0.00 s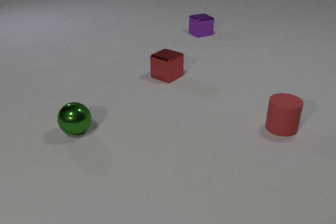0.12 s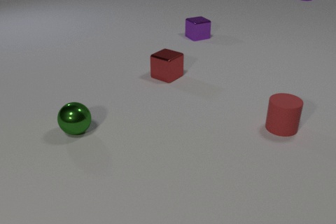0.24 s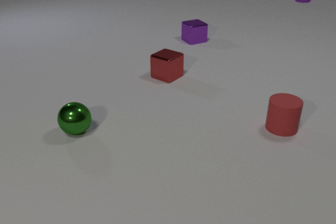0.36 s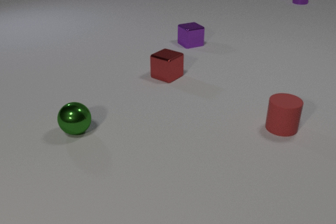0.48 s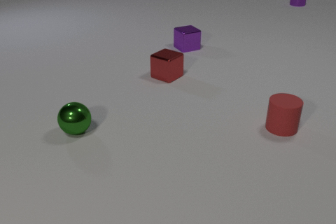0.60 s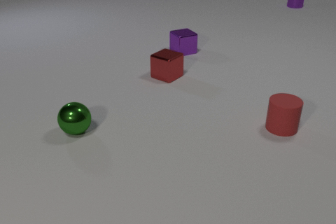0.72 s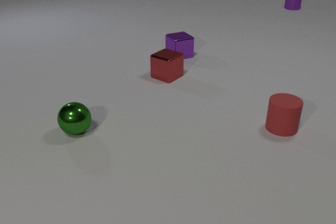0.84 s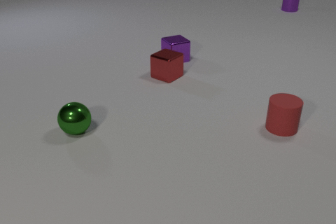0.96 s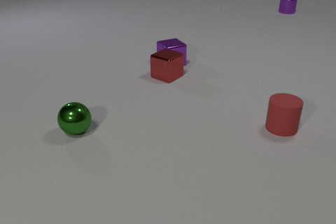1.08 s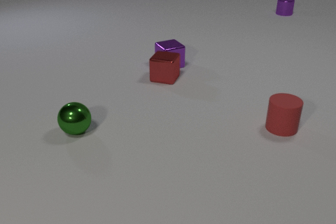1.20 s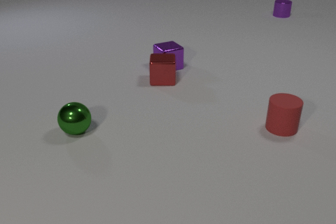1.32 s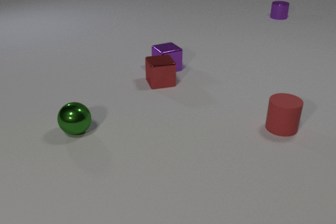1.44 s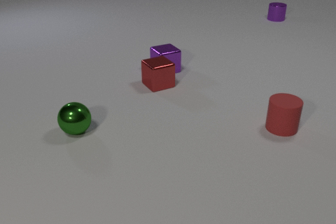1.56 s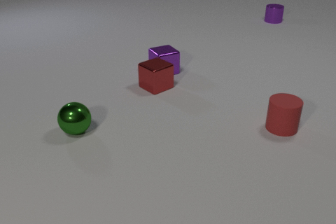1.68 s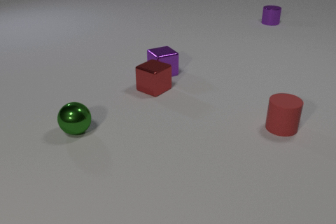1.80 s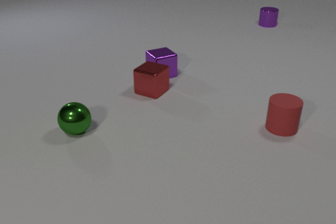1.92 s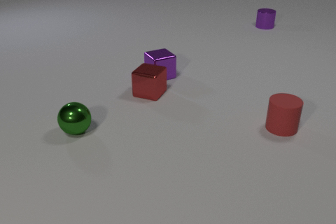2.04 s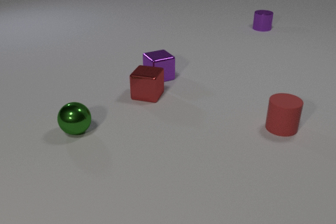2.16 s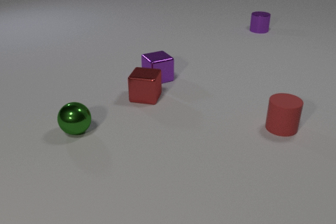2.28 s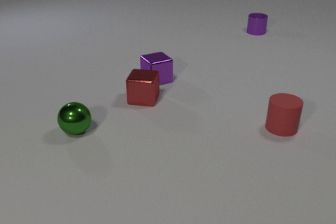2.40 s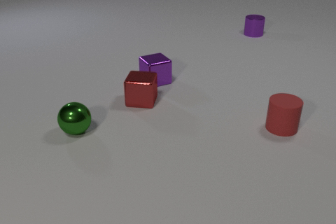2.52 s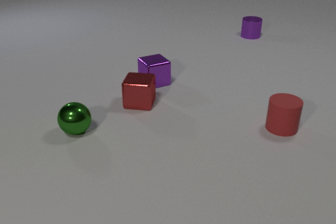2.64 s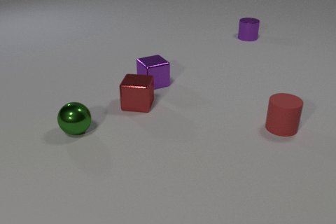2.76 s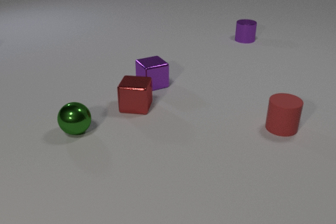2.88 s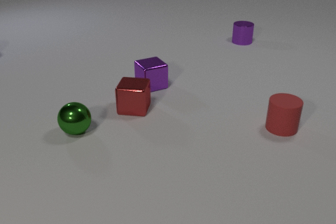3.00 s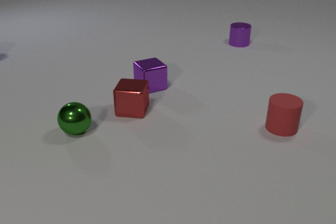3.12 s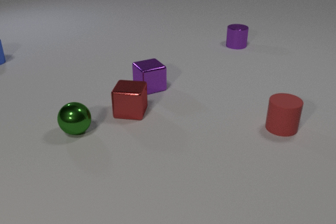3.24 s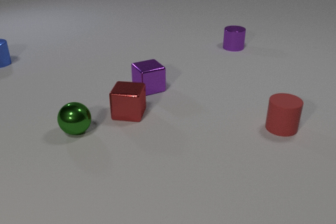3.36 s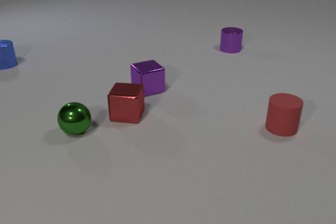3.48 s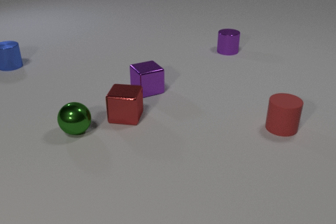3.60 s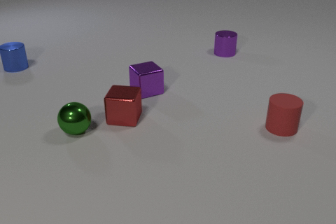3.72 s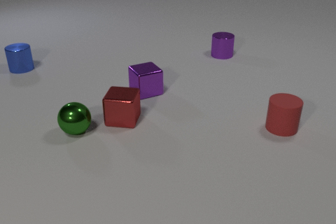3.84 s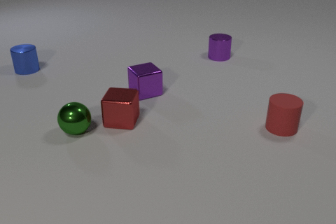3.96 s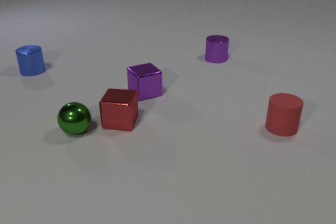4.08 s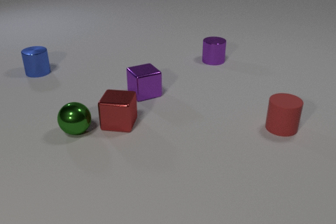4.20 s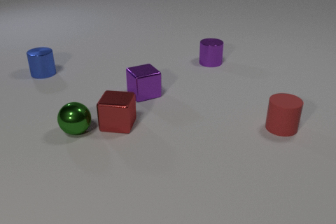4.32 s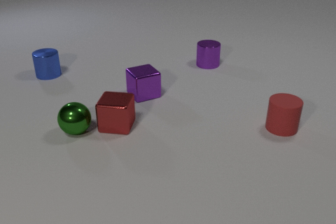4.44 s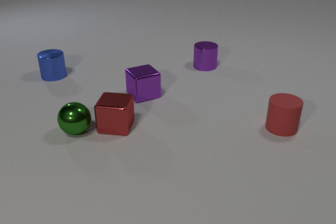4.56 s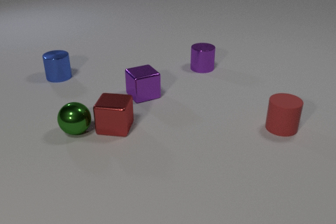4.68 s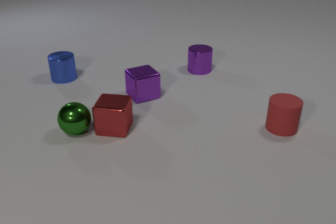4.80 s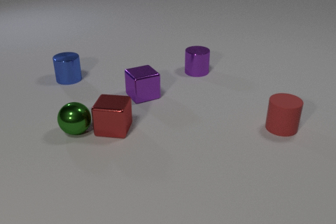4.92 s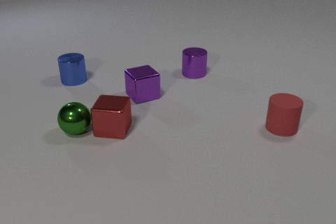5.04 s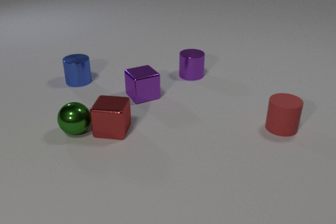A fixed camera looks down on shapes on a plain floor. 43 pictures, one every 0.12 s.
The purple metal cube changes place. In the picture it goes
toward the camera.
The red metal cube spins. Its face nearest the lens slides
to the right.
0.00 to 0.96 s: The purple metal cube slides toward the camera. The purple metal cylinder slides toward the camera. The purple metal cube and the red metal cube collide.
0.96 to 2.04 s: The purple metal cube slides toward the camera. The red metal cube slides toward the camera and to the left, spins so that its near face slides to the right, counterclockwise seen from above. The purple metal cylinder slides toward the camera.
2.04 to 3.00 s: The purple metal cube slides toward the camera. The red metal cube slides toward the camera and to the left. The purple metal cylinder slides toward the camera and to the left.
3.00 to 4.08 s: The purple metal cube slides toward the camera. The red metal cube slides toward the camera and to the left. The blue metal cylinder comes in at the left edge, slides toward the camera and to the right. The purple metal cylinder slides toward the camera and to the left.
4.08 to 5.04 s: The red metal cube slides toward the camera and to the left. The blue metal cylinder slides to the right and toward the camera. The purple metal cylinder slides toward the camera and to the left.
Are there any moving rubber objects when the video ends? no.
How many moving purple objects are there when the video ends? 1.
What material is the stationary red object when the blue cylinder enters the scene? rubber.
